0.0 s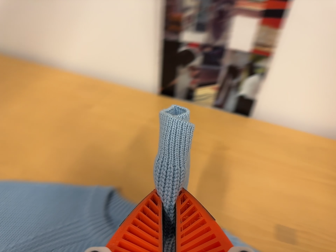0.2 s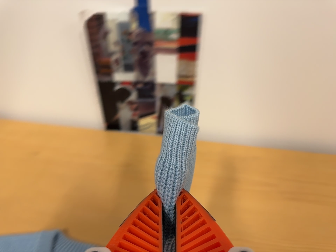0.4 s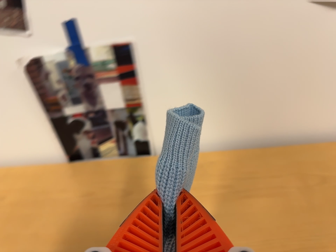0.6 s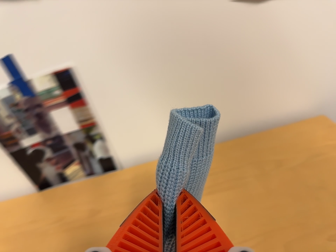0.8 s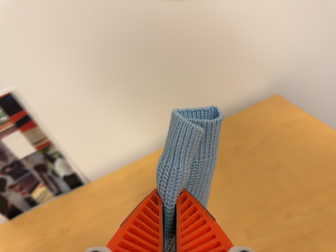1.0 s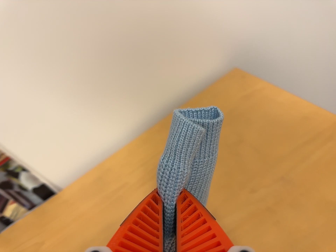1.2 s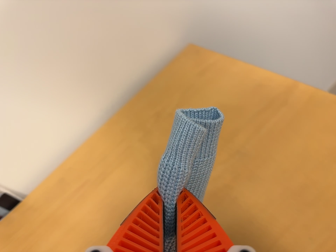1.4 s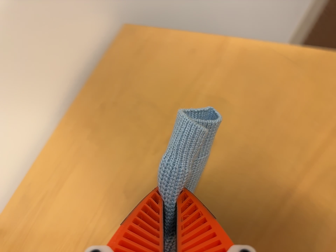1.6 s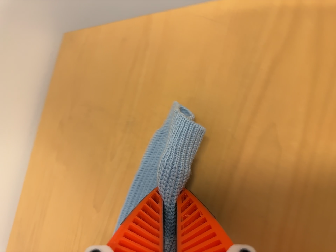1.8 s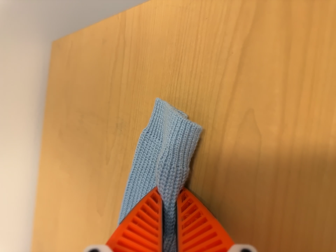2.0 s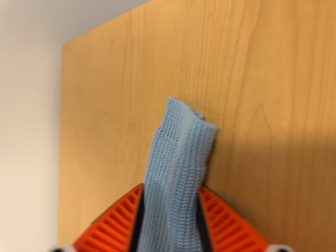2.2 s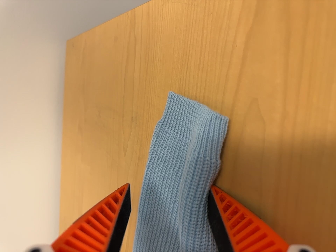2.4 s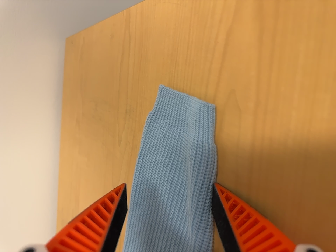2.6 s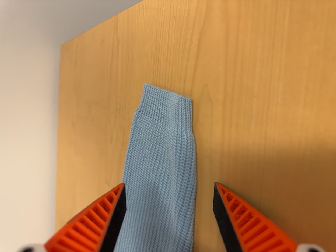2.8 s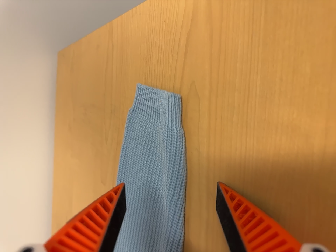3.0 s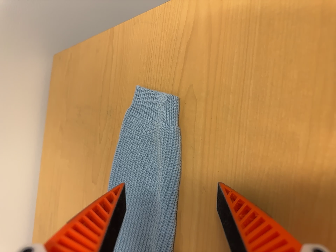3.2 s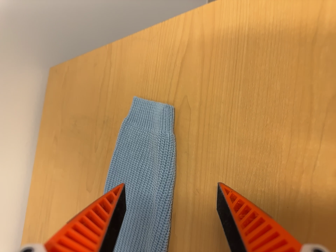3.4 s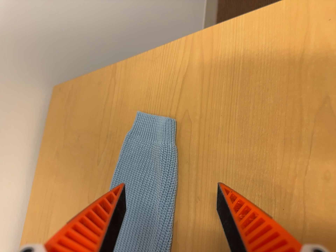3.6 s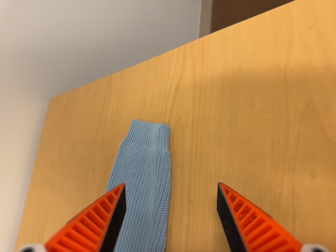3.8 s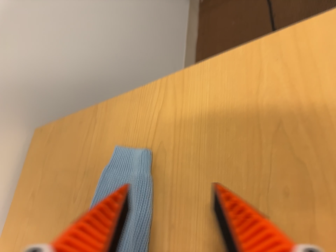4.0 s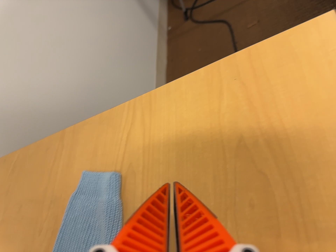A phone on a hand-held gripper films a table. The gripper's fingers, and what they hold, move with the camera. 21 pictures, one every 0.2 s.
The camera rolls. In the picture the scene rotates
counterclockwise.
0.0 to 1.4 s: The camera pans to its right by about 20 degrees. It travels to its right, about 50 cm, so close, fixed things drift to the left. It rolls about its line of sight by about 70 degrees, and the scene rotates counterclockwise.
1.4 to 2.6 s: The camera travels to its right, about 14 cm. It rolls about its line of sight by about 30 degrees, and the scene rotates counterclockwise.
2.6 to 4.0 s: The scene slides to the left, as the camera pans about 15 degrees to its right. It travels backward and toward the bottom of its view, about 12 cm. Its aim tips toward the top of its view by about 30 degrees, and the scene shifts downward.
The film runs backward here.
